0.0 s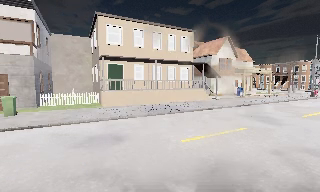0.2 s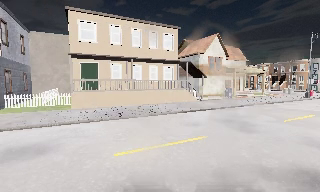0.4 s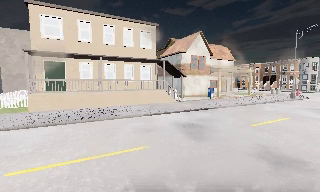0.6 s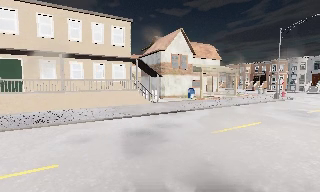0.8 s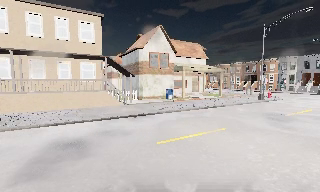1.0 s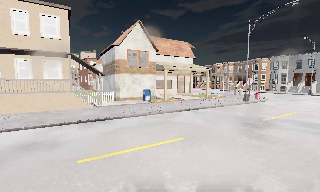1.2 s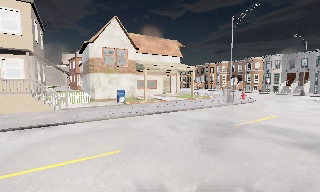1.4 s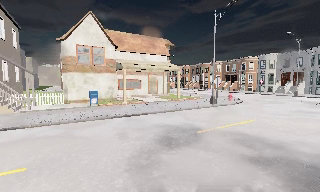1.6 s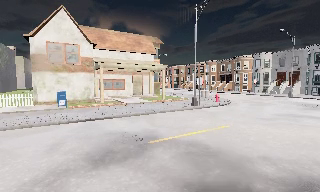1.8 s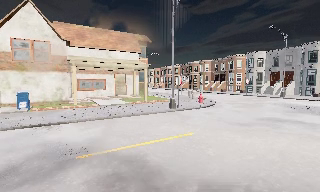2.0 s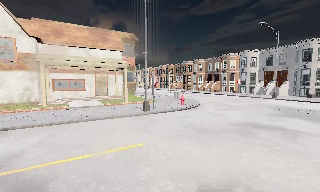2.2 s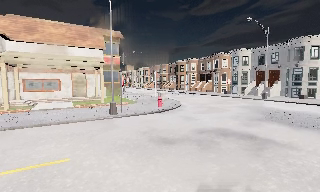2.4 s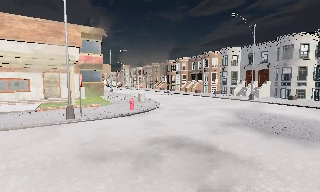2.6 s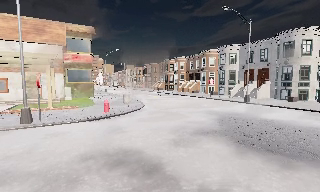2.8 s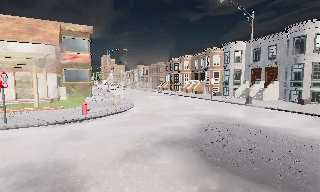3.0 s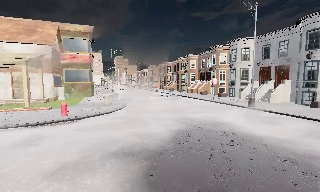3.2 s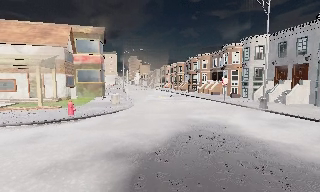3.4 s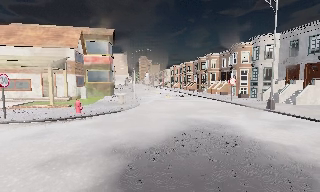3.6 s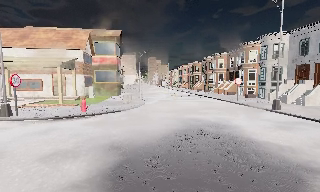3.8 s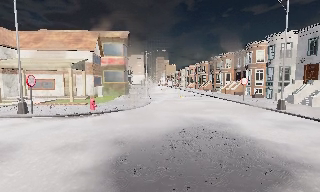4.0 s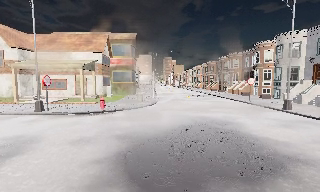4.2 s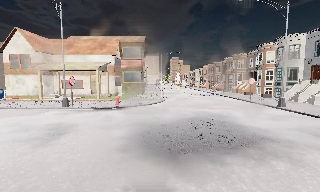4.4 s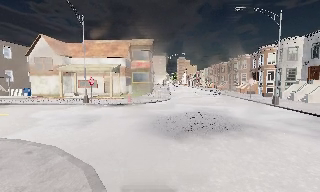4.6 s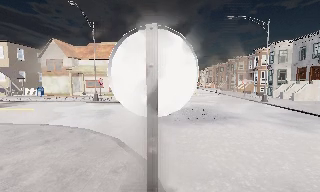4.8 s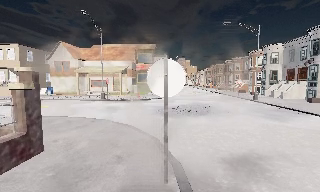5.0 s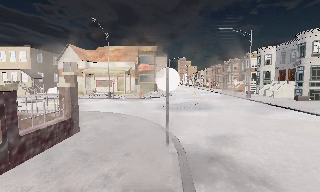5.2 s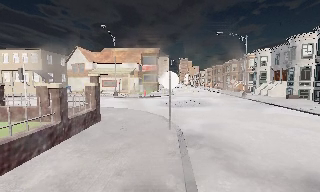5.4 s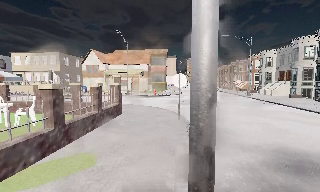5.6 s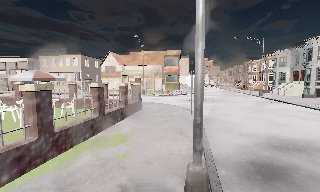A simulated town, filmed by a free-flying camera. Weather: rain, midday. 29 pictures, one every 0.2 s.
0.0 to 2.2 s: The camera travels to its right and forward, about 25 m, so close, fixed things drift to the left.
2.2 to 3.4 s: The camera pans to its left, which is counterclockwise from overhead, by about 20 degrees. It travels to its right and forward, about 9 m. It loses speed.
3.4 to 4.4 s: The scene slides to the right, as the camera pans about 15 degrees to its left. It travels backward, about 4.5 m, so what stands in front gets smaller. It gains speed.
4.4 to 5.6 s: The camera travels backward, about 10 m, so what stands in front gets smaller.
The film runs forward here.
